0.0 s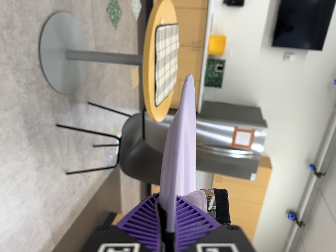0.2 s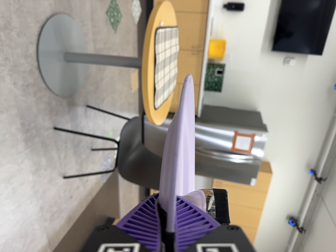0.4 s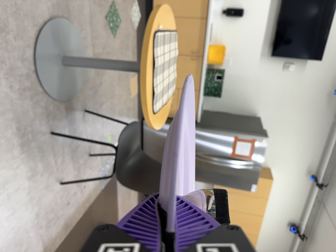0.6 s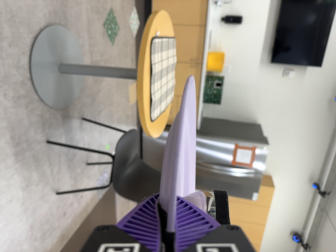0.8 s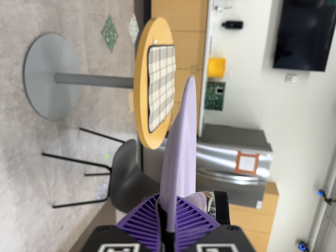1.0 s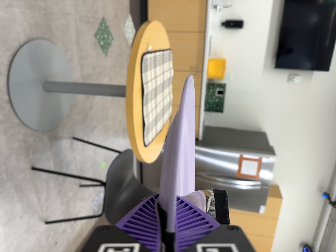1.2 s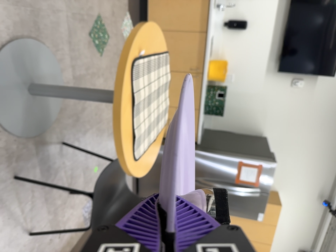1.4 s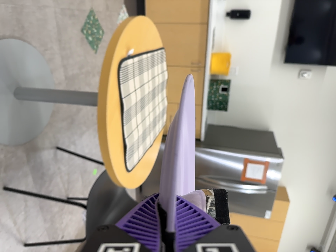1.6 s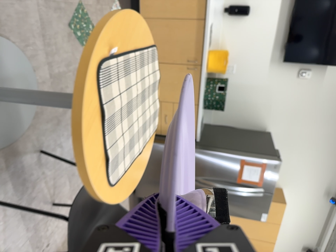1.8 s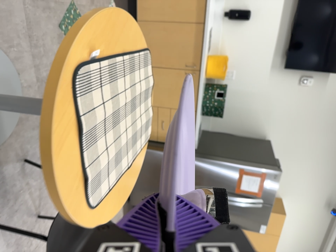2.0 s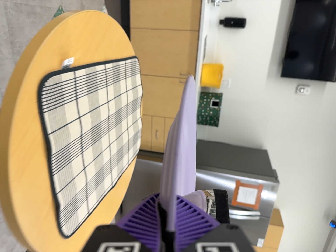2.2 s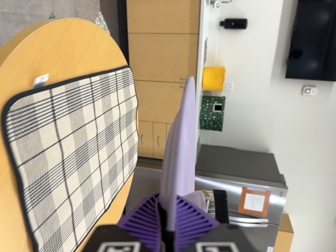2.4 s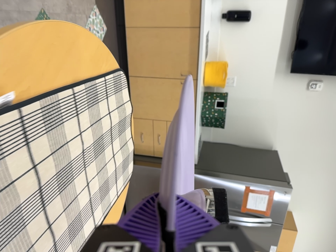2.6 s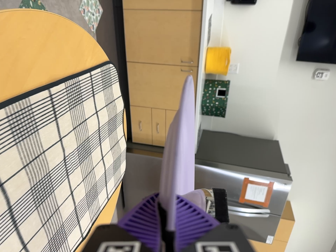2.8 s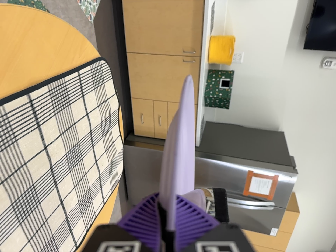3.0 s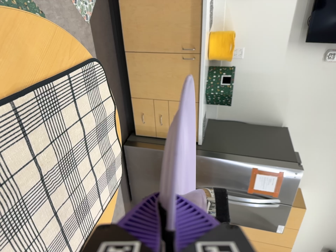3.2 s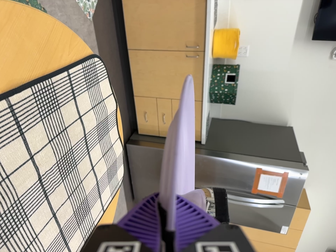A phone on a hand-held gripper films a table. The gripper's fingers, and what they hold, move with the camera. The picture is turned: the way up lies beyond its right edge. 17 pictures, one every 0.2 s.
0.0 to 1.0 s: The camera travels forward, about 28 cm, so what stands in front looms larger.
1.0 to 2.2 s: The camera travels forward and toward the top of its view, about 70 cm, so what stands in front looms larger.
2.2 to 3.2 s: The camera travels forward and toward the top of its view, about 32 cm, so what stands in front looms larger. Its aim tips toward the bottom of its view by about 10 degrees.
The film runs forward here.
